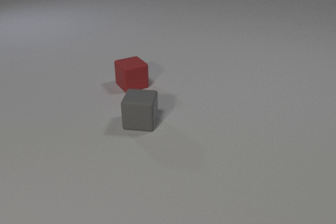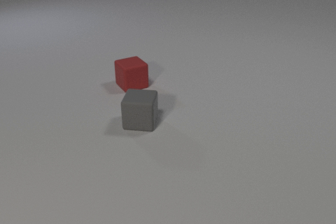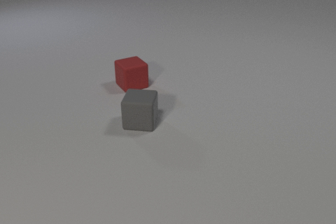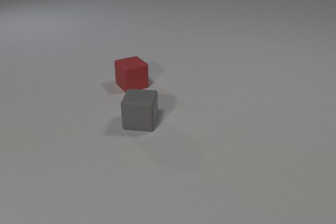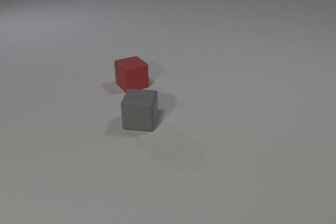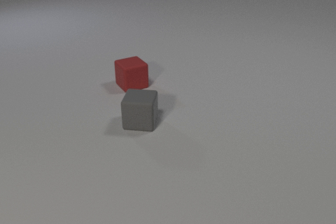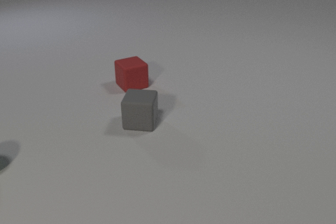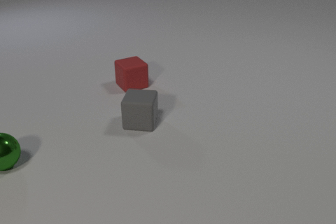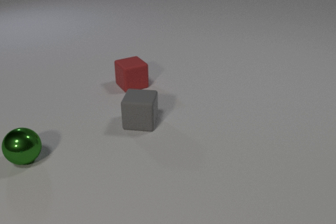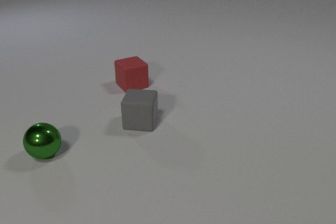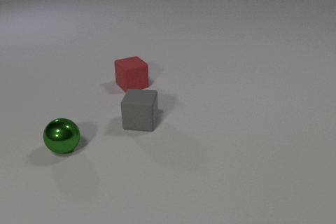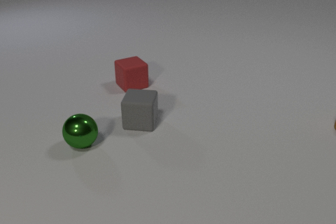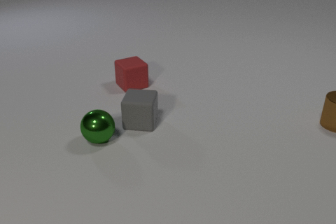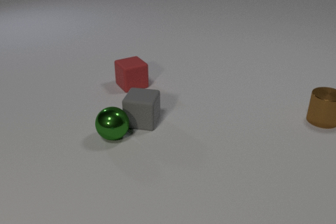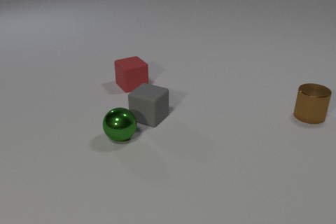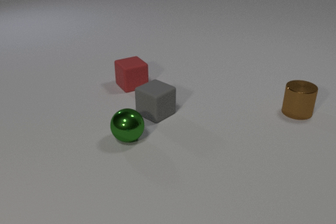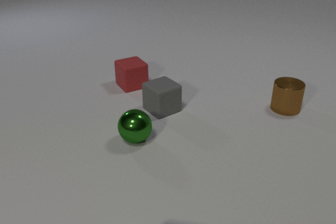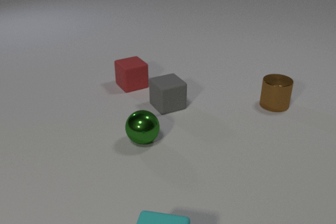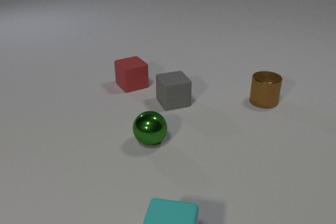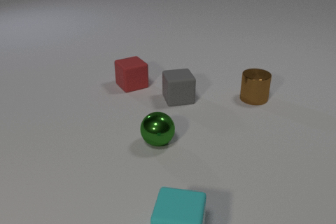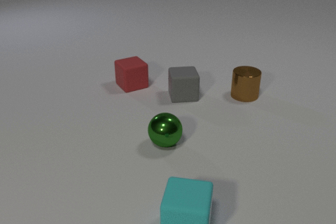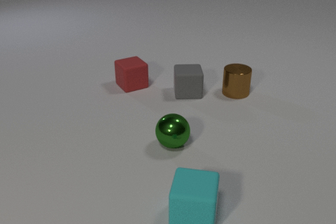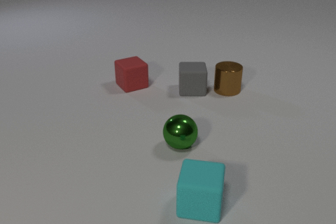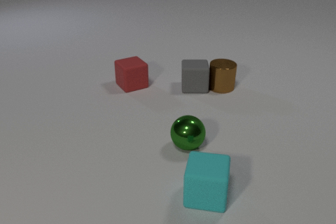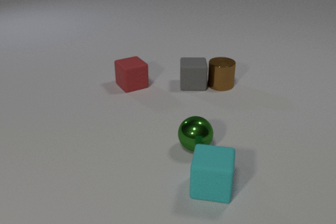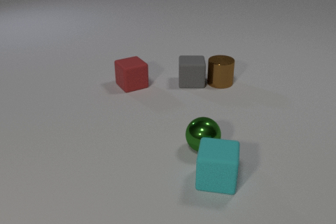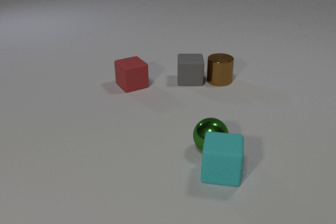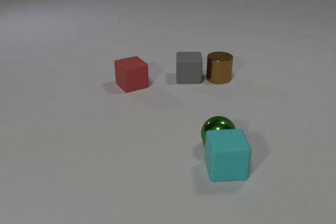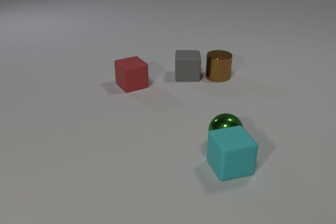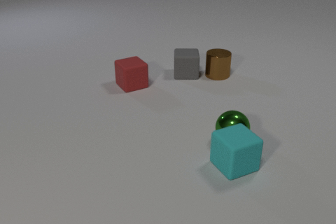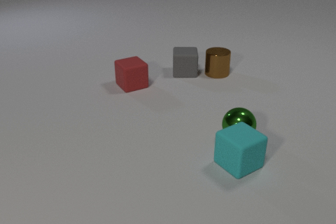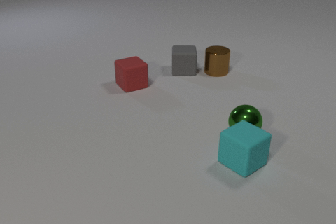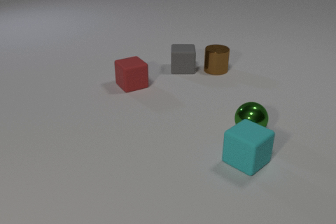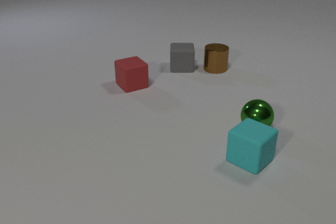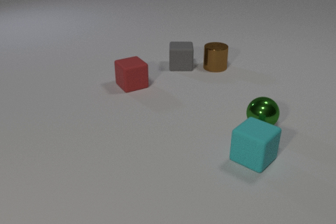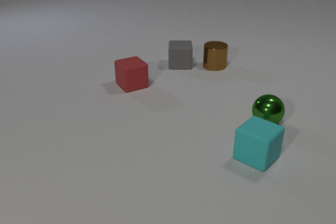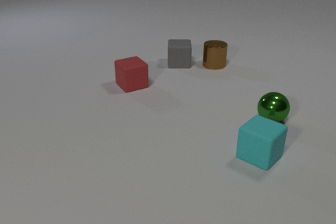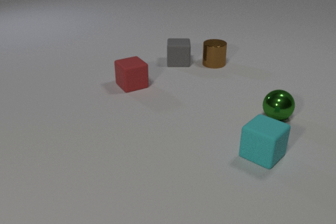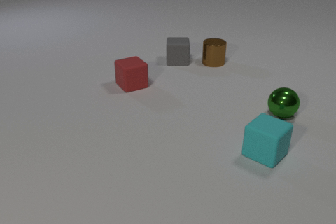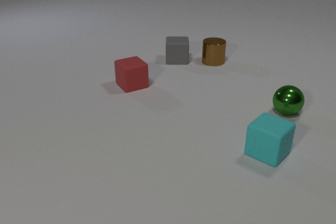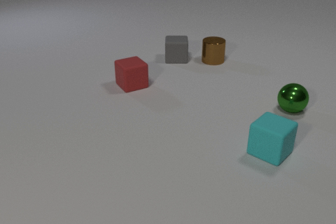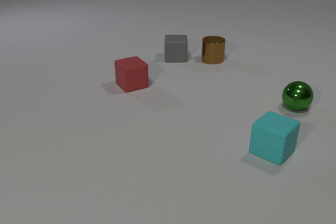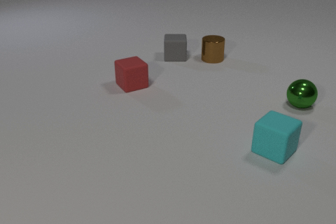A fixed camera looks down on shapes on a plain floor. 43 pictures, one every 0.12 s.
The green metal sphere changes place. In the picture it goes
to the right.
The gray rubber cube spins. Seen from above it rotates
clockwise.
0.00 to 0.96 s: The green metal sphere comes in at the left edge, rolls to the right.
0.96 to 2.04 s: The green metal sphere rolls to the right. The gray rubber cube slides away from the camera and to the right, spins so that its near face slides to the left, clockwise seen from above. The cyan rubber cube comes in at the bottom edge, slides away from the camera. The brown metal cylinder comes in at the right edge, slides to the left. The green metal sphere and the gray rubber cube collide.
2.04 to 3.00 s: The green metal sphere rolls to the right. The gray rubber cube slides away from the camera and to the right, spins clockwise seen from above by about 30 degrees, its near face sliding to the left. The cyan rubber cube slides away from the camera and to the right. The brown metal cylinder slides to the left and away from the camera. The gray rubber cube and the brown metal cylinder collide.
3.00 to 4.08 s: The green metal sphere rolls to the right and away from the camera. The gray rubber cube slides away from the camera. The cyan rubber cube slides away from the camera and to the right, spins counterclockwise seen from above by about 60 degrees, its near face sliding to the right. The brown metal cylinder slides away from the camera. The green metal sphere and the cyan rubber cube collide.
4.08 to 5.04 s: The green metal sphere rolls away from the camera and to the right. The gray rubber cube slides away from the camera. The cyan rubber cube slides to the right and away from the camera. The brown metal cylinder slides away from the camera.
What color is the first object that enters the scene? green.
What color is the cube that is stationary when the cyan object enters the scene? red.
What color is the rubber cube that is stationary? red.
